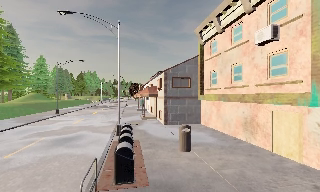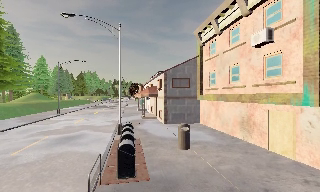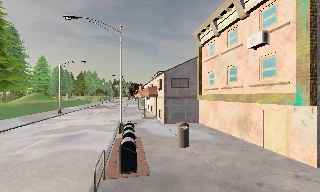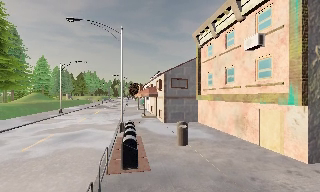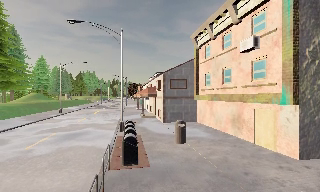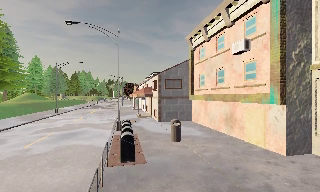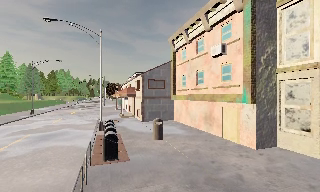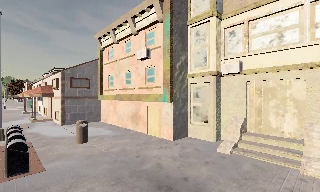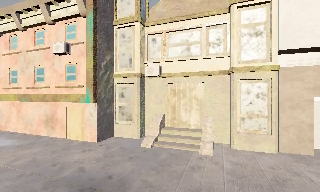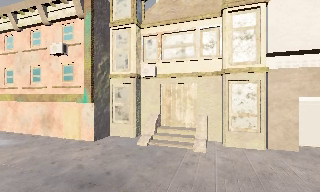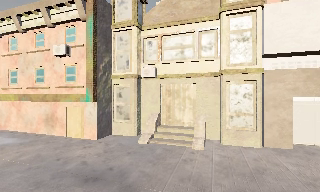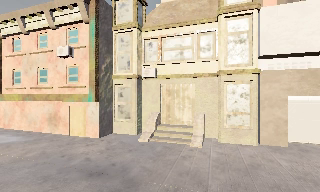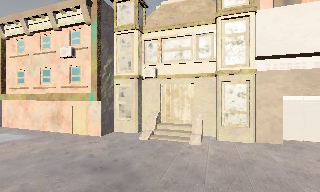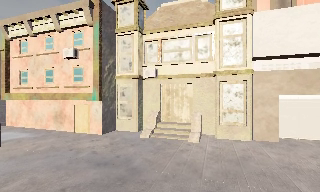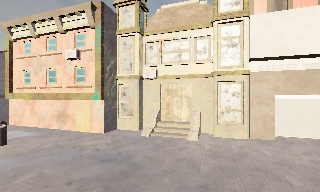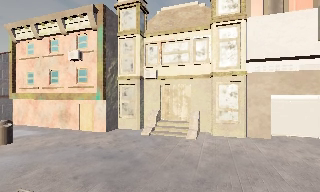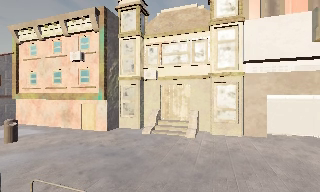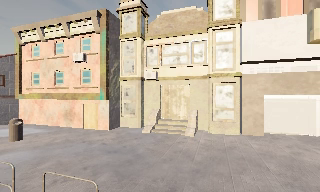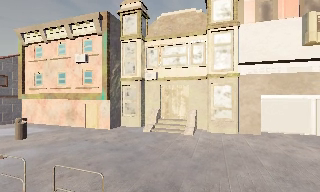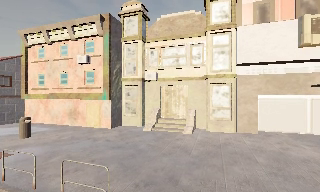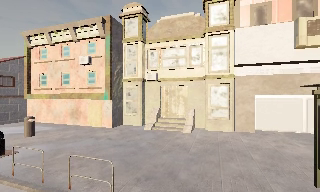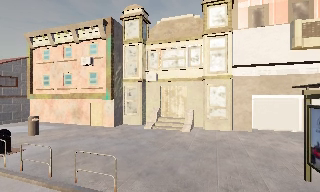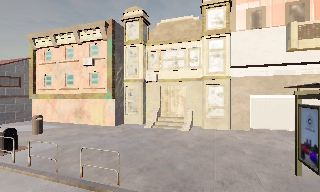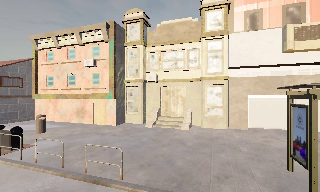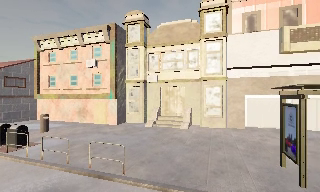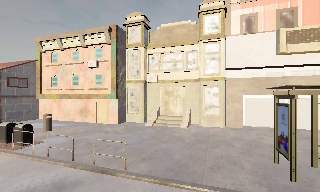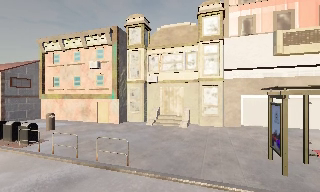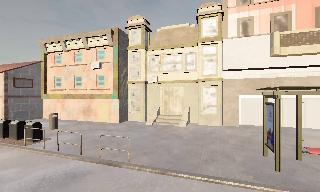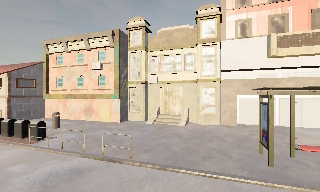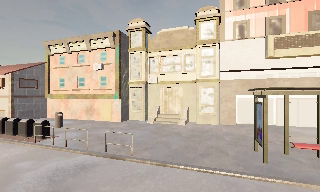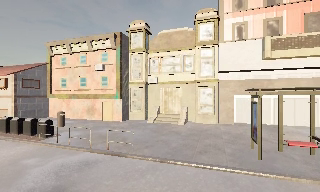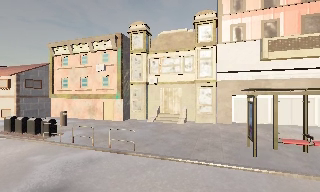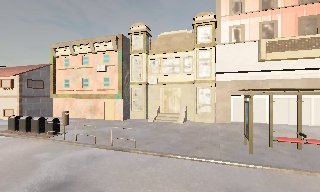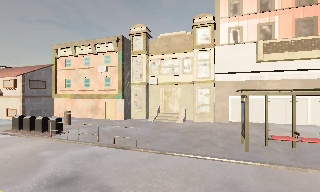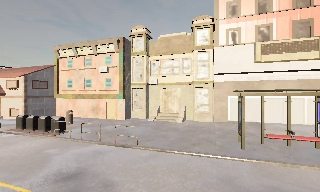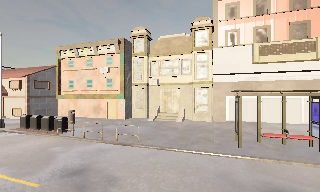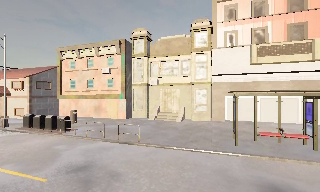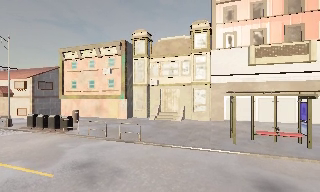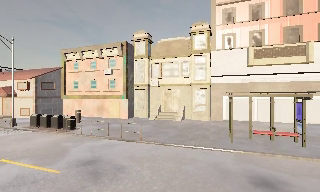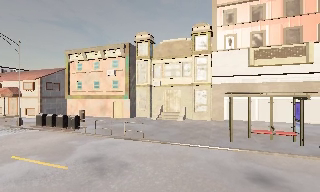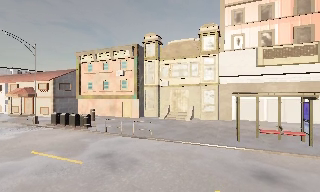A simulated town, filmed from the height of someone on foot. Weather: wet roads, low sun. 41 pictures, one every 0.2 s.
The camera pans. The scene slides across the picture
to the left.
The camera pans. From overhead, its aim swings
clockwise.
0.0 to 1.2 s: The camera travels backward, about 2 m, so what stands in front gets smaller.
1.2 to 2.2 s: The camera pans to its right, which is clockwise from overhead, by about 50 degrees. It travels backward, about 1.5 m.
2.2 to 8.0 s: The camera travels backward, about 9 m, so what stands in front gets smaller.
The film runs backward here.
